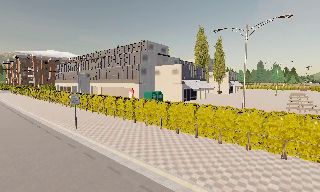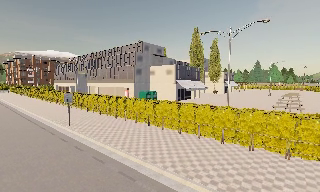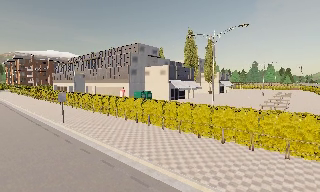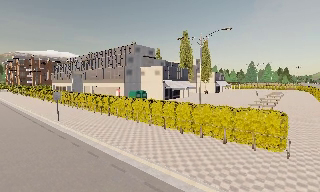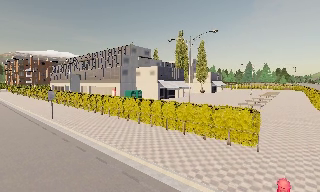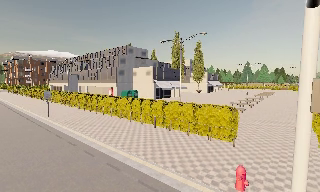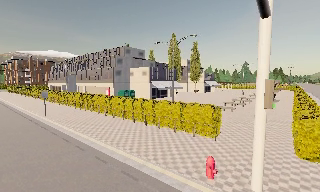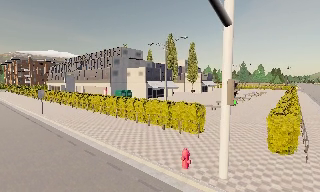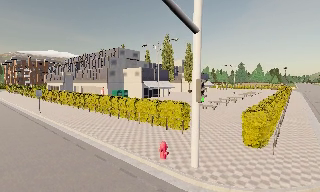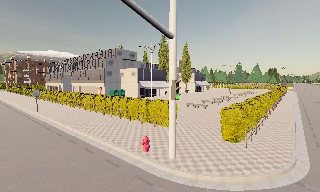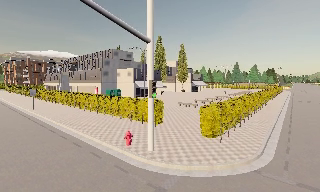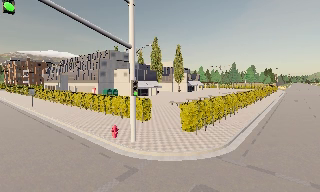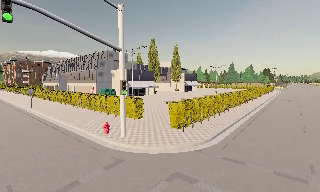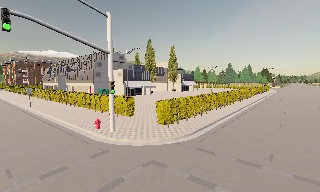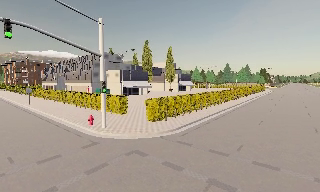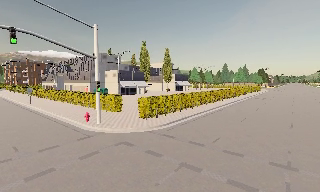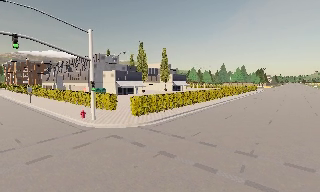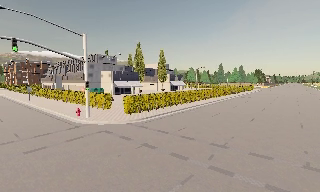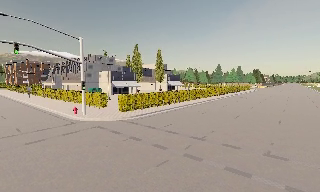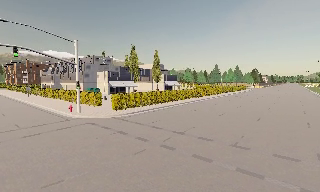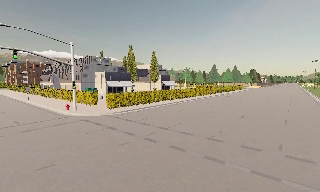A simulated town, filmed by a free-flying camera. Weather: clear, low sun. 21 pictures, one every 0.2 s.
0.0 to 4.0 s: The camera travels to its right and backward, about 25 m, so close, fixed things drift to the left.
The film runs backward here.
